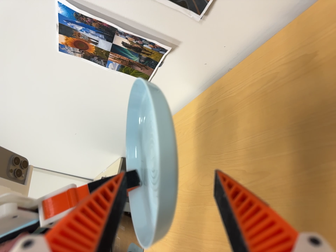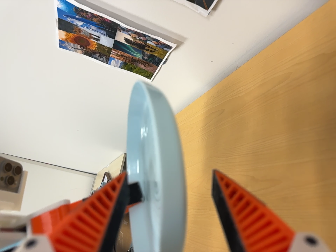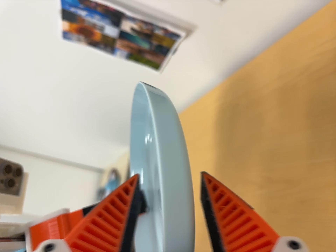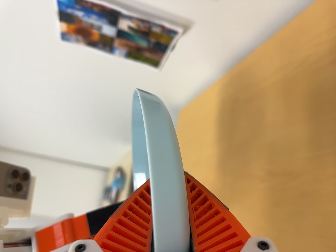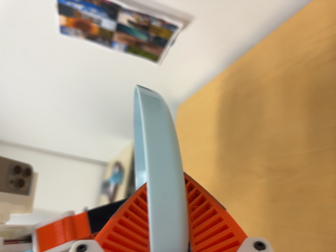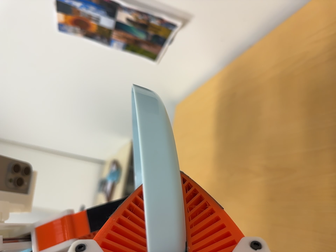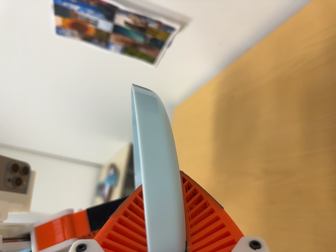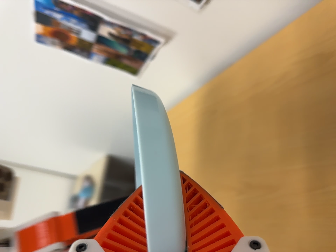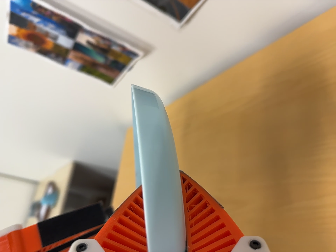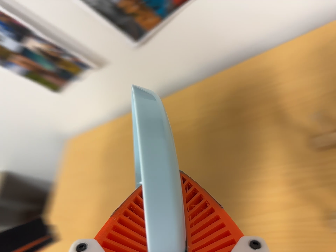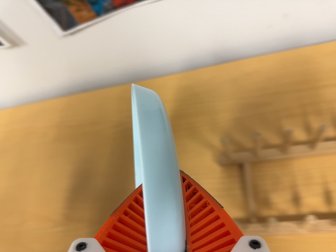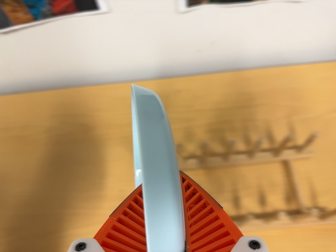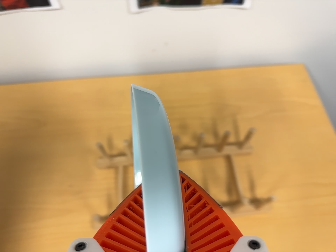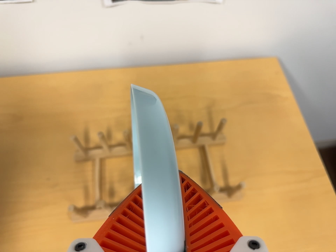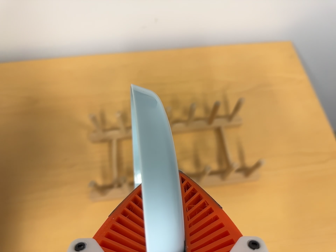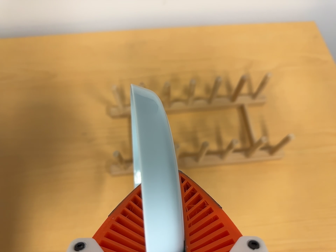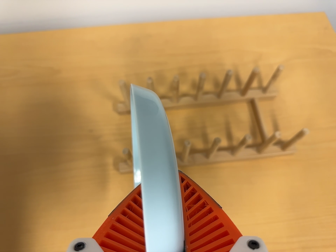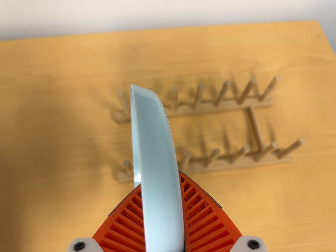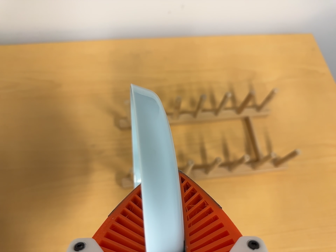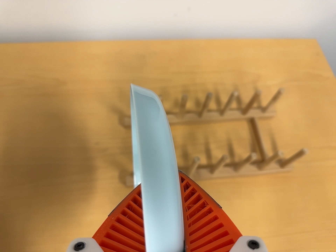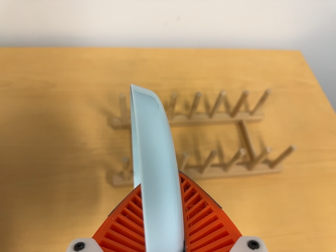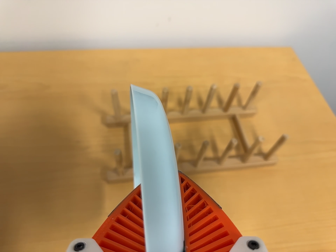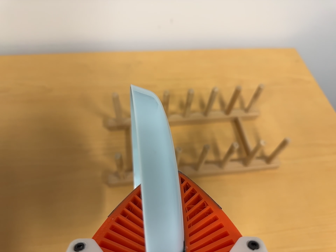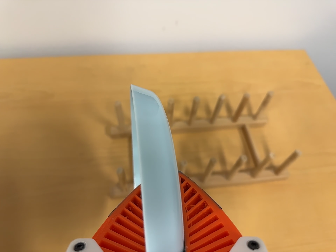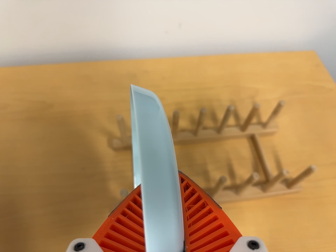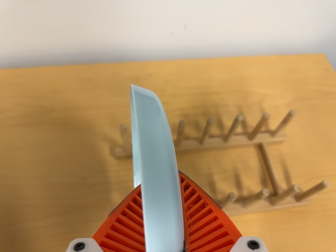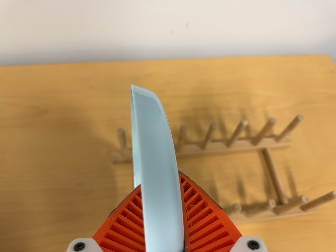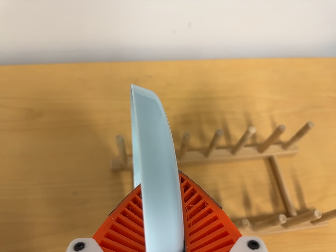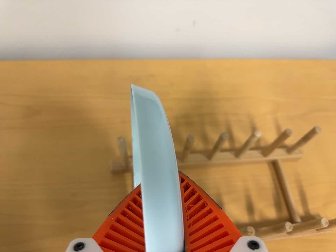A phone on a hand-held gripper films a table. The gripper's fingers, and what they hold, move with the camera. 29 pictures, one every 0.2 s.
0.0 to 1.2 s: The camera shifts only a little, or ends up much as it began.
1.2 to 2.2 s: The scene slides to the left, as the camera pans about 60 degrees to its right. It travels toward the top of its view, backward and to its left, about 9 cm, so close, fixed things drift downward. It rolls about its line of sight by about 20 degrees, and the scene rotates clockwise.
2.2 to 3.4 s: The camera travels toward the bottom of its view, about 6 cm, so close, fixed things drift upward.
3.4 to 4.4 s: The camera travels toward the bottom of its view, about 7 cm. Its aim tips toward the top of its view by about 10 degrees.
4.4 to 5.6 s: The camera travels forward and toward the top of its view, about 14 cm, so what stands in front looms larger.
The film runs forward here.
